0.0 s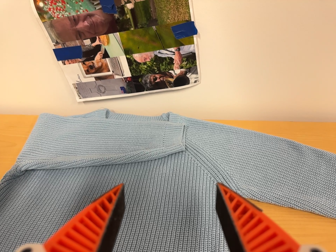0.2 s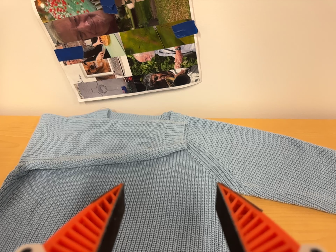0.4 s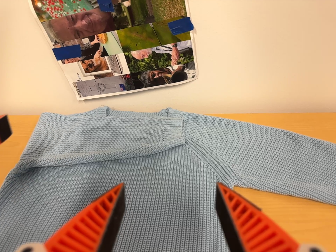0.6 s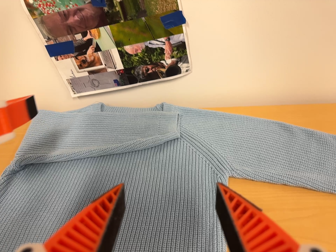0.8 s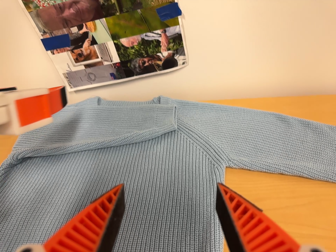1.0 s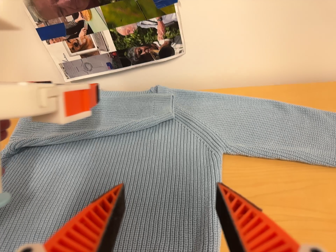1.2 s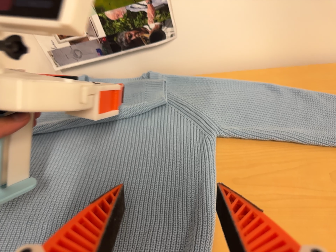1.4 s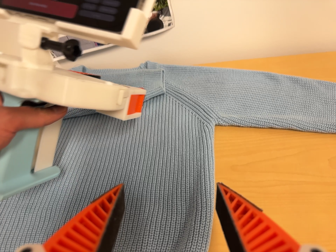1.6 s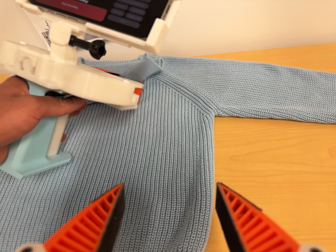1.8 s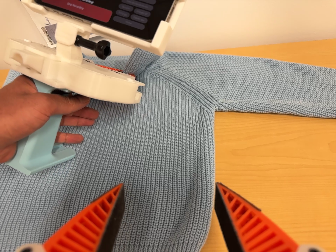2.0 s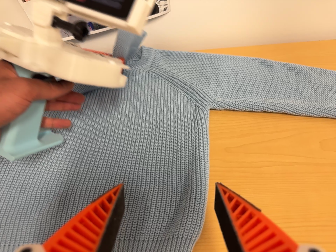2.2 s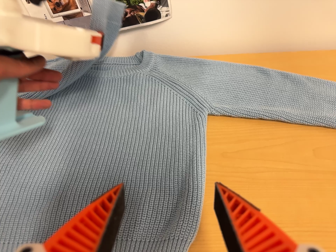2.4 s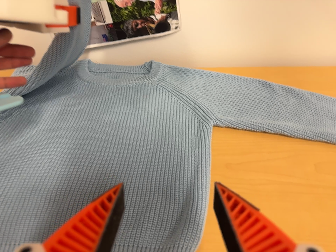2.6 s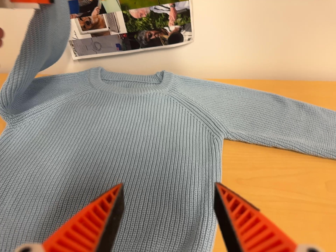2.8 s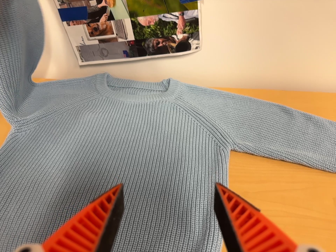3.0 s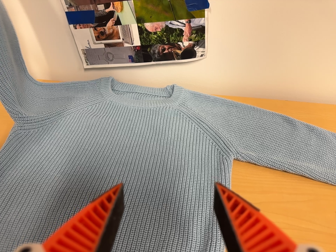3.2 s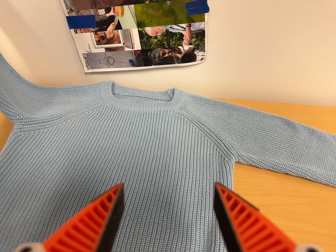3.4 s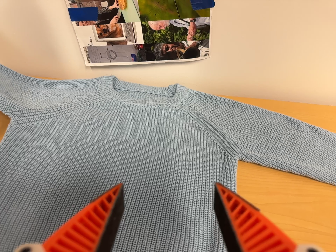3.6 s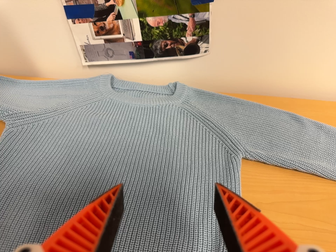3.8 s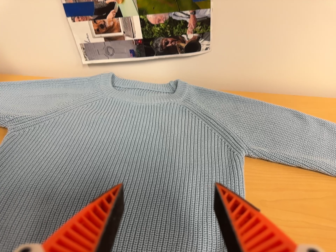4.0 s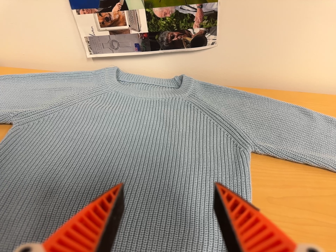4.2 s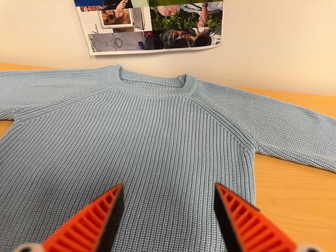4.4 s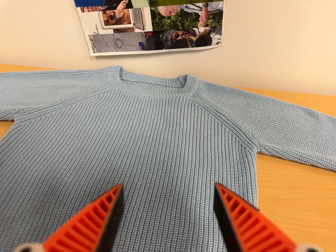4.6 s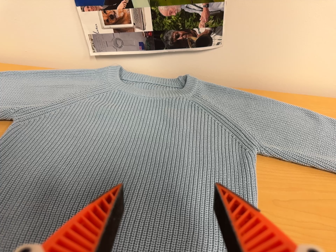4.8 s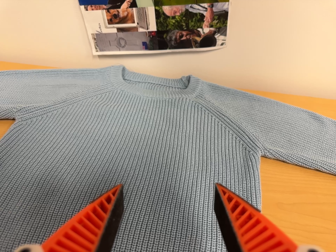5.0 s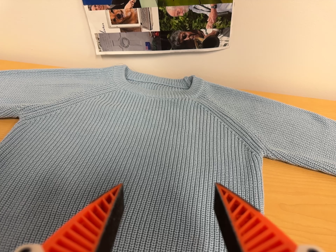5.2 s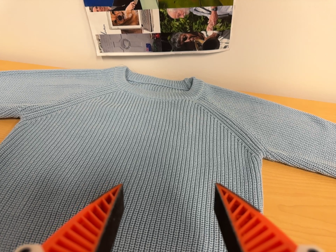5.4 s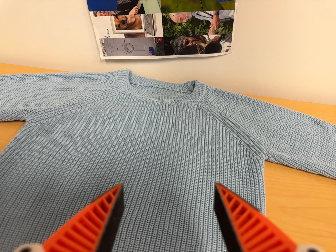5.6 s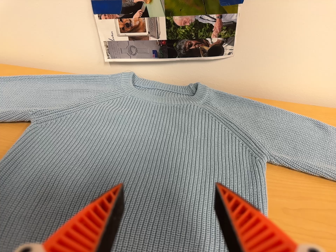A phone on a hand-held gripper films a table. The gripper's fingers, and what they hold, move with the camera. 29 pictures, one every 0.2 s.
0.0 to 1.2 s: The camera travels toward the bottom of its view, about 6 cm, so close, fixed things drift upward.
1.2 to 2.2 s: The camera shifts only a little, or ends up much as it began.
2.2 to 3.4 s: The camera travels to its left, about 6 cm, so close, fixed things drift to the right. It rolls about its line of sight by about 10 degrees, and the scene rotates clockwise.
3.4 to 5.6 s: The camera shifts only a little, or ends up much as it began.
The film runs backward here.
